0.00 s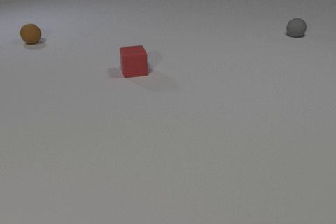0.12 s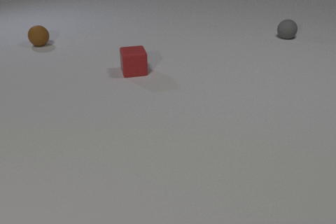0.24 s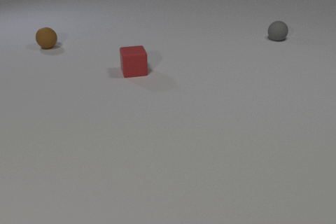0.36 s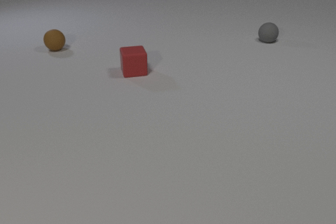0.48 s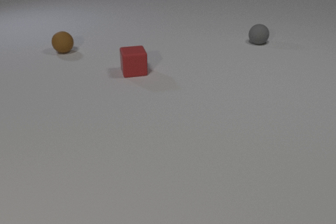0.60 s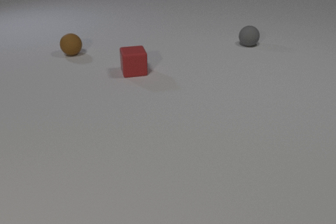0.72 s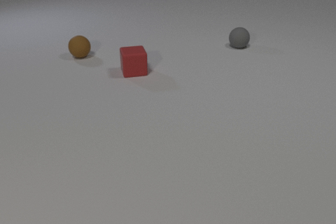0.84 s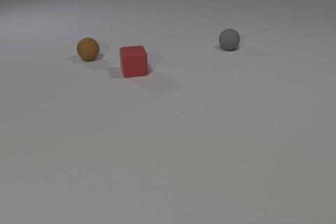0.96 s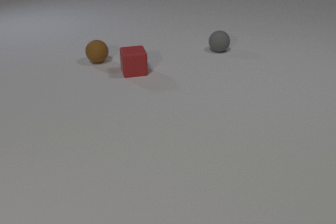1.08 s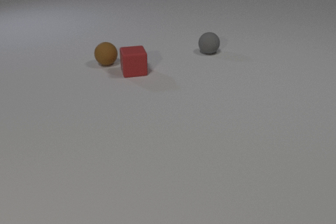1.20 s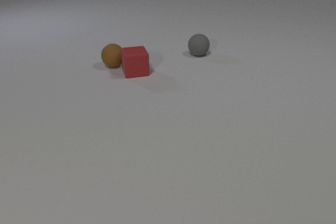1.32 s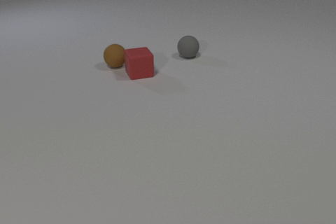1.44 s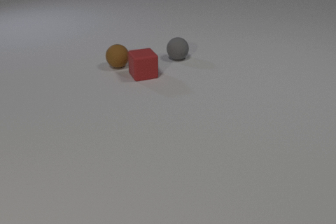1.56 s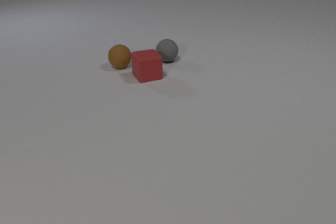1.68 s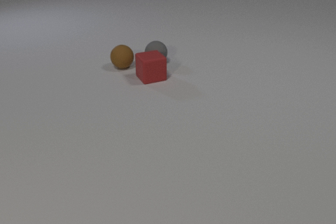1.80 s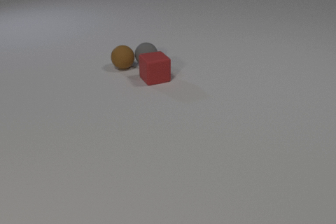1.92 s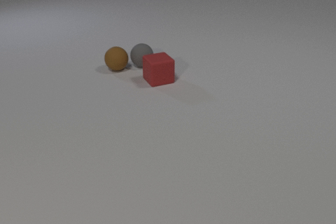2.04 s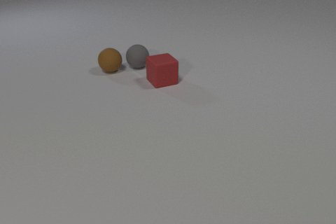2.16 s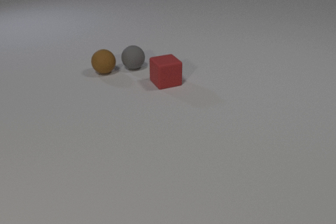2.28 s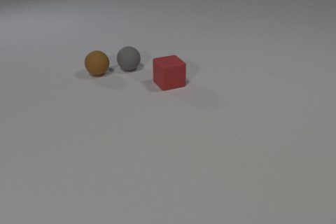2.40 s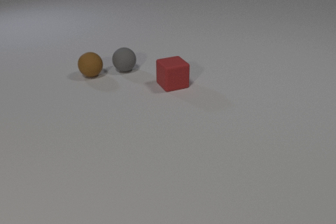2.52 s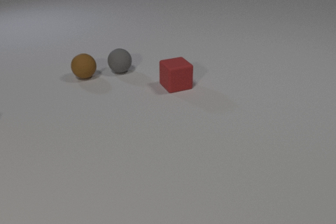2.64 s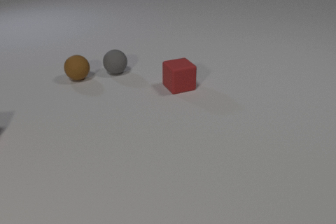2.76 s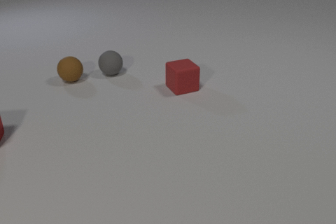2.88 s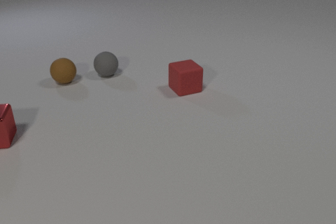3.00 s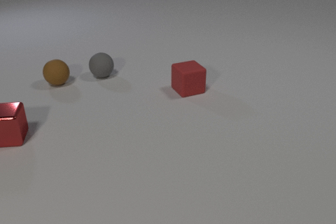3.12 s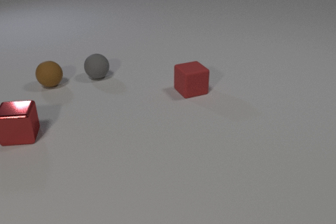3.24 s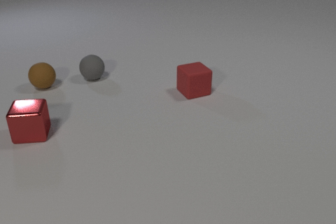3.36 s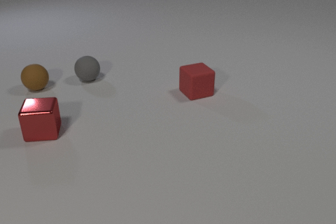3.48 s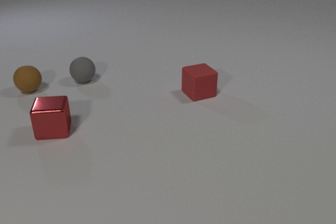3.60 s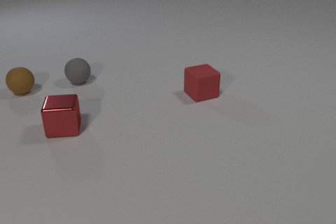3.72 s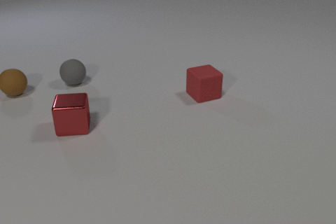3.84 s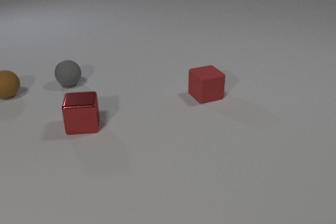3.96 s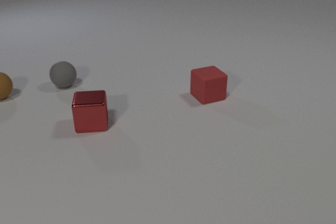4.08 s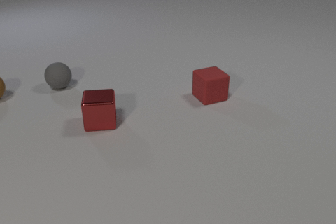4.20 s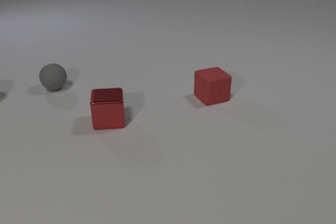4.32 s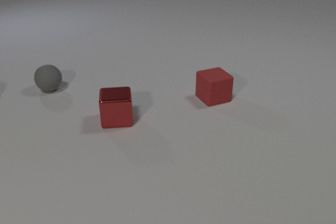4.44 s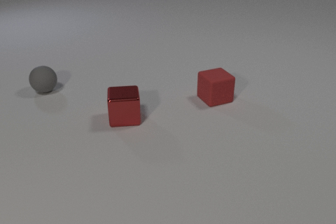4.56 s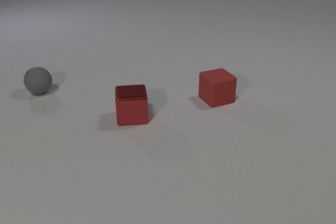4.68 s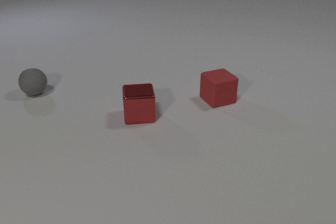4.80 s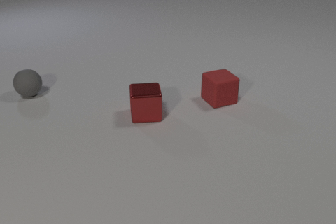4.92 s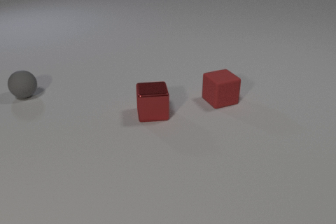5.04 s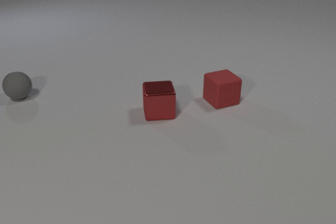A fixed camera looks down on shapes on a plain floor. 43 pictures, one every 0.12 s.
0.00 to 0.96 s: The brown rubber sphere rolls toward the camera and to the right. The gray rubber sphere rolls to the left and toward the camera.
0.96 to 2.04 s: The brown rubber sphere rolls toward the camera and to the right. The red rubber cube slides to the right and toward the camera. The gray rubber sphere rolls to the left and toward the camera. The brown rubber sphere and the red rubber cube collide. The brown rubber sphere and the gray rubber sphere collide.
2.04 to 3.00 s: The brown rubber sphere rolls to the left. The red rubber cube slides to the right and toward the camera. The gray rubber sphere rolls to the left and toward the camera. The red metal cube comes in at the left edge, slides to the right.
3.00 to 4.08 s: The brown rubber sphere rolls to the left. The red rubber cube slides to the right and toward the camera. The gray rubber sphere rolls to the left and toward the camera. The red metal cube slides to the right.
4.08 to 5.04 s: The brown rubber sphere leaves at the left edge. The red rubber cube slides to the right and toward the camera. The gray rubber sphere rolls to the left. The red metal cube slides to the right.
Are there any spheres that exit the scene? yes.
Are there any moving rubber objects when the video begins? yes.
How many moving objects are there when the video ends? 3.
